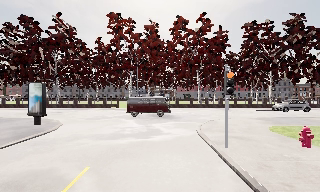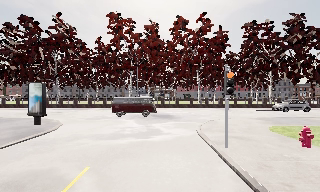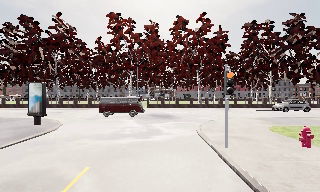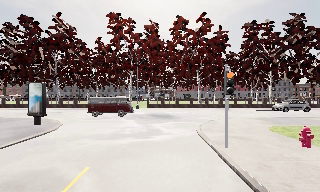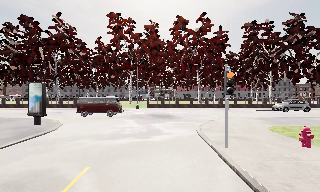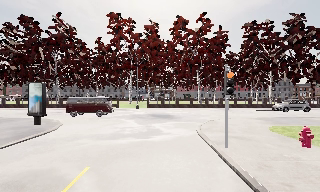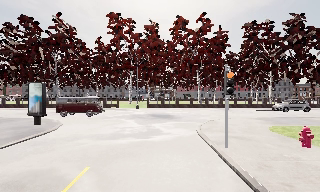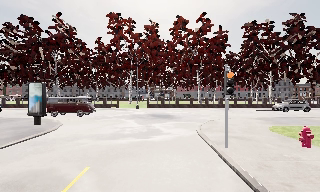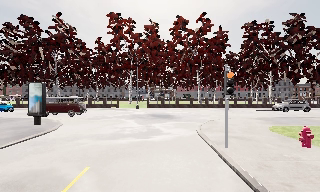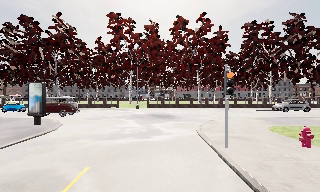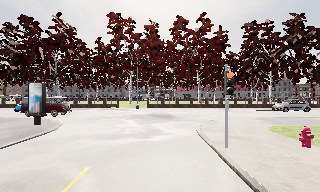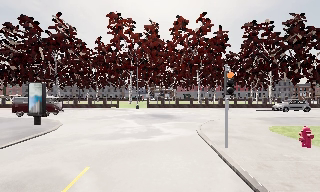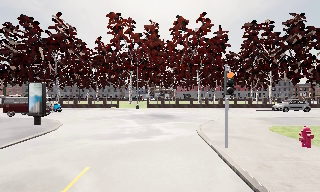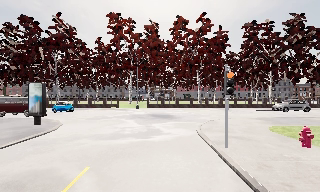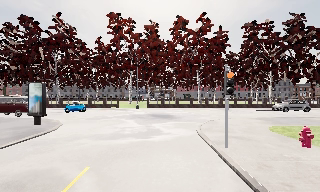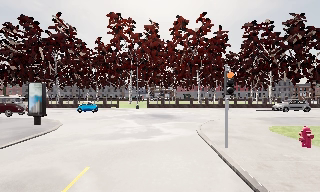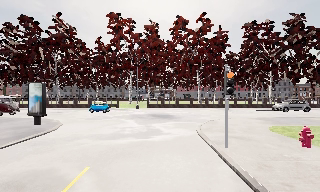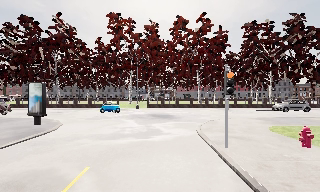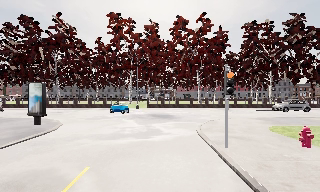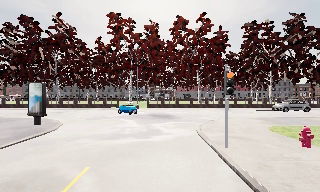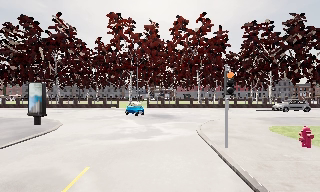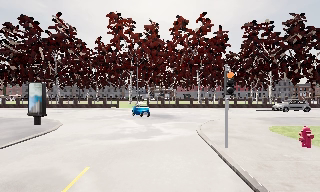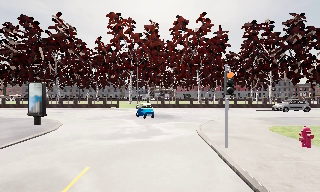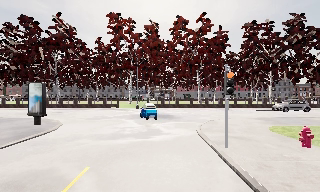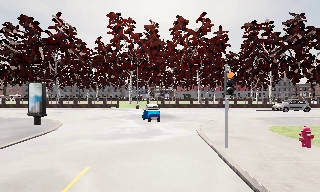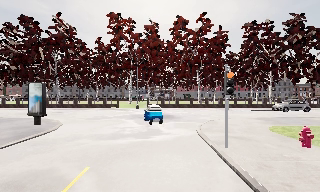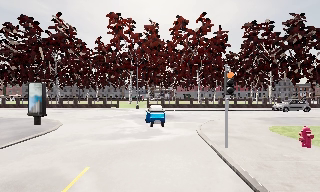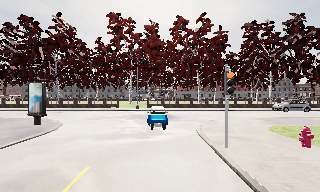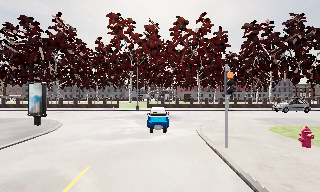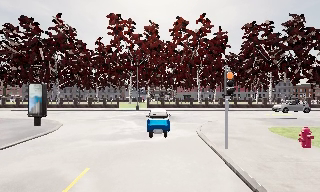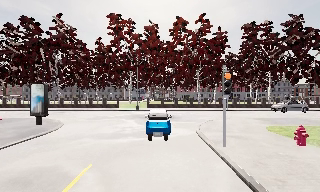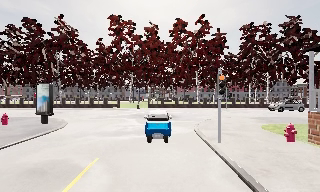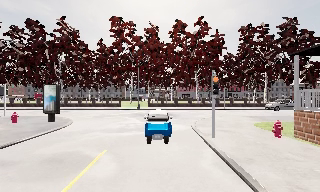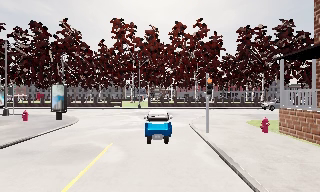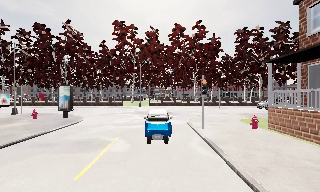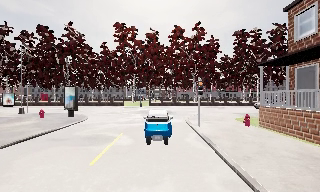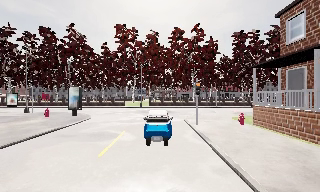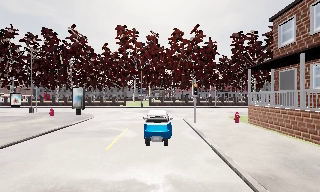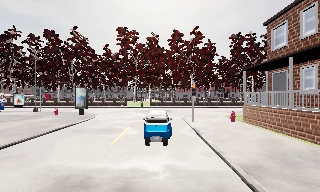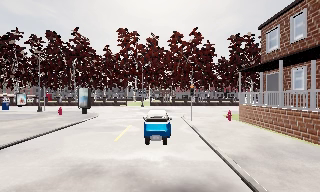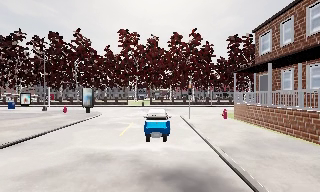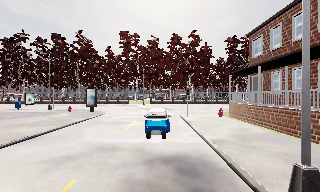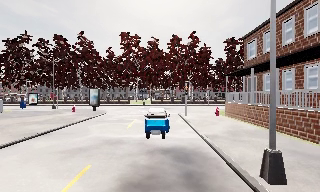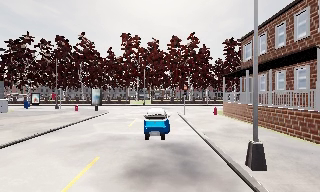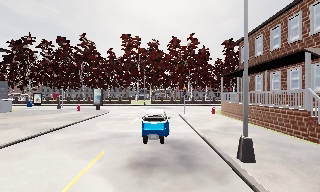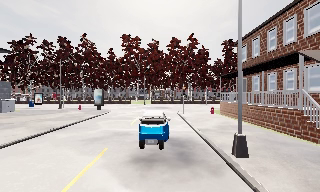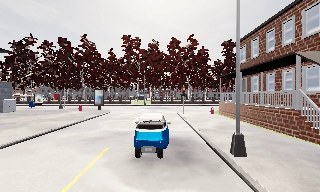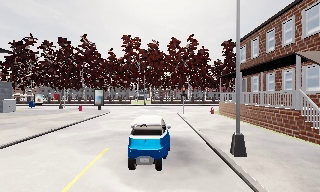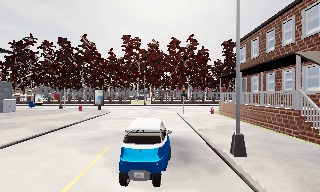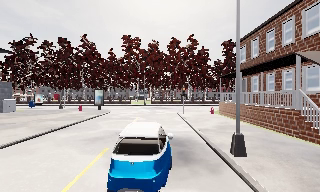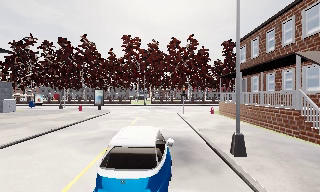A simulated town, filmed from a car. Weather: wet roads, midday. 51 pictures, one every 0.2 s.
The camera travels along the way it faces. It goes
backward.
0.0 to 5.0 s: The camera keeps its place and its aim.
5.0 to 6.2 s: The camera travels backward, about 0.5 m, so what stands in front gets smaller. It gains speed.
6.2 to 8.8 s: The camera travels backward, about 10 m, so what stands in front gets smaller.
8.8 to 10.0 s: The camera shifts only a little, or ends up much as it began.
The film runs backward here.
